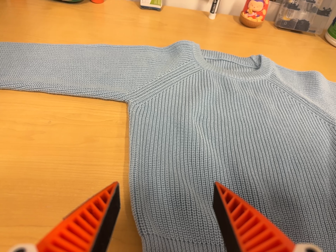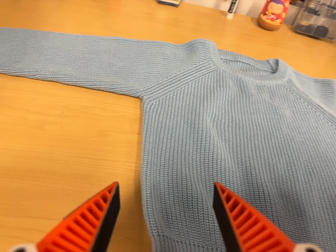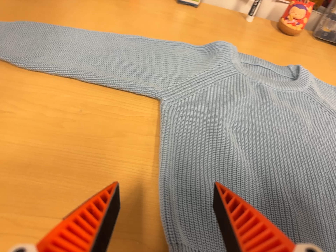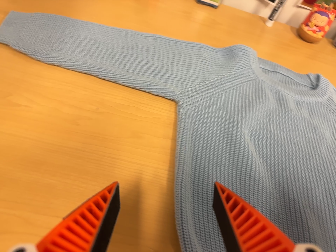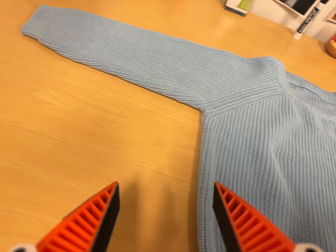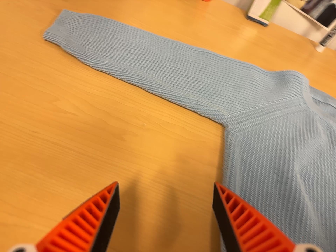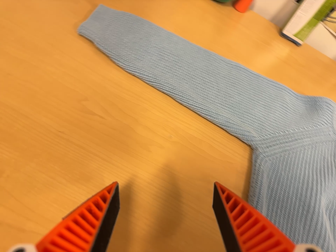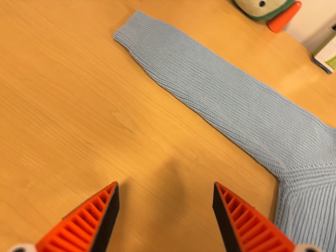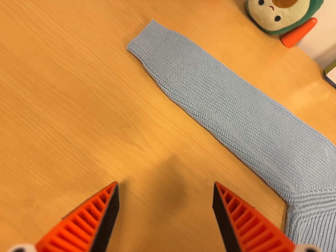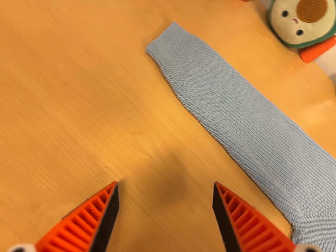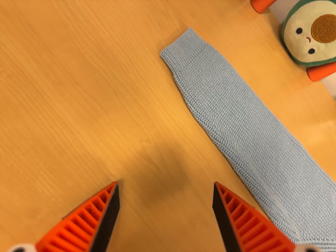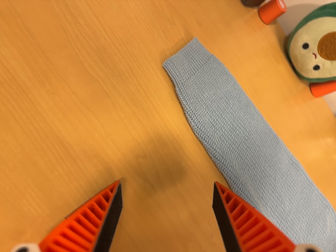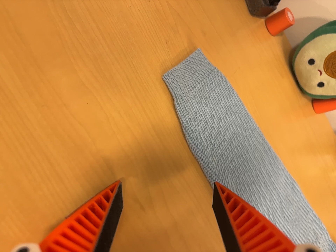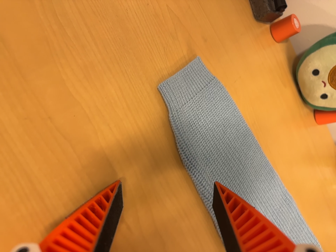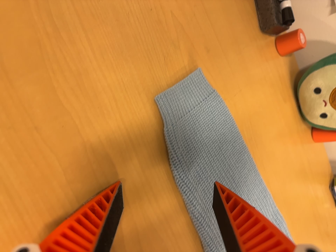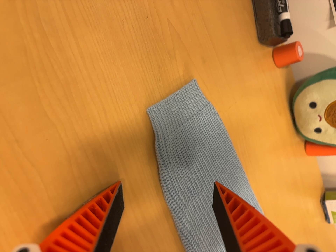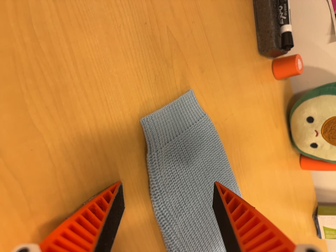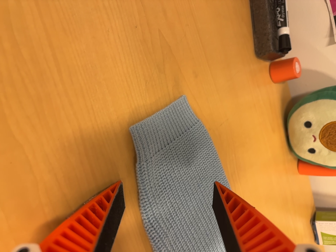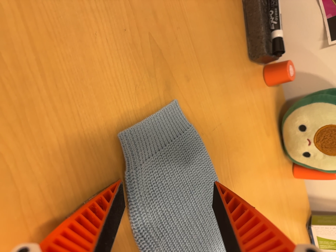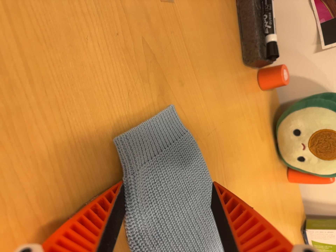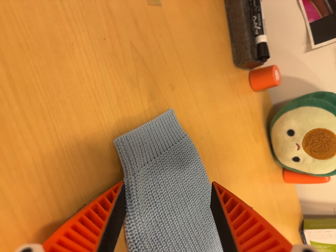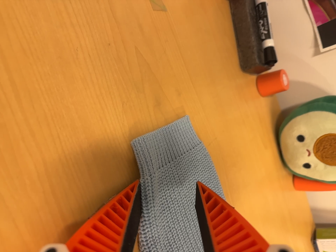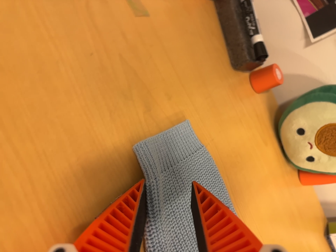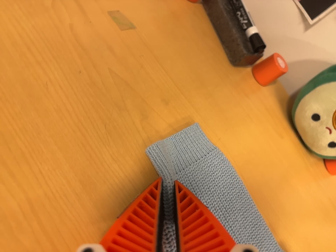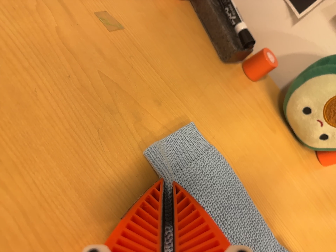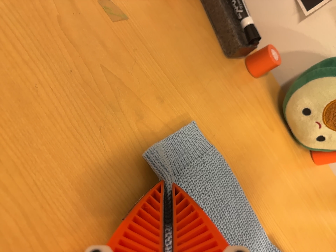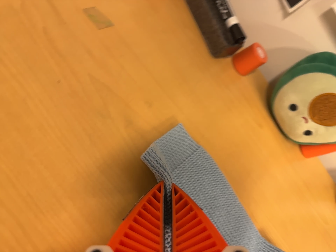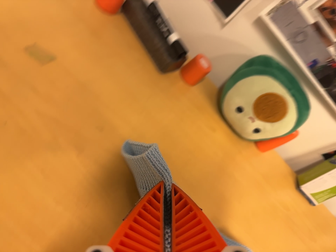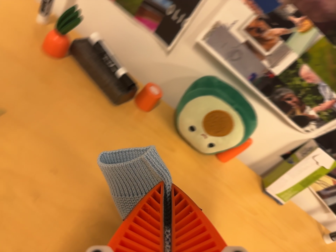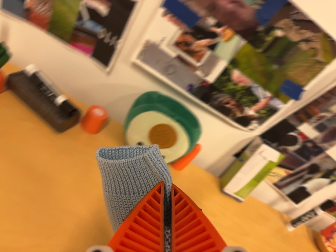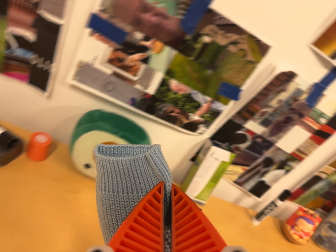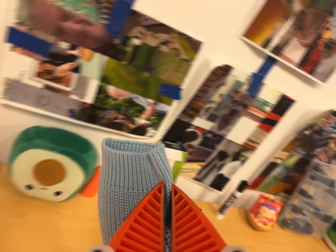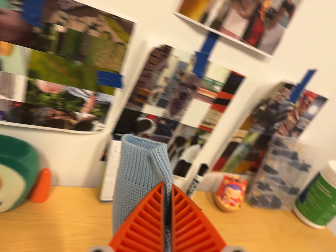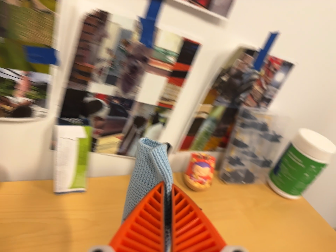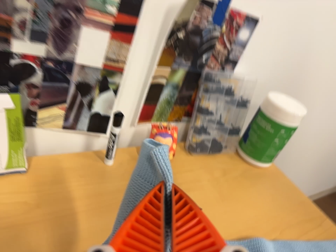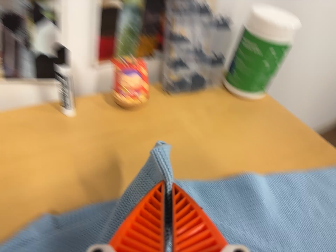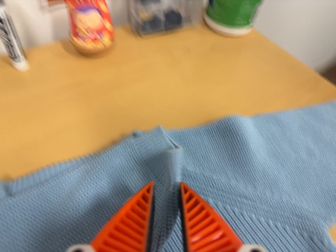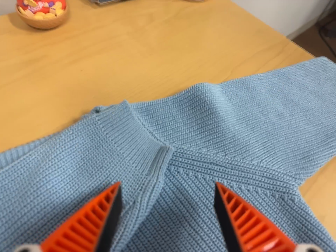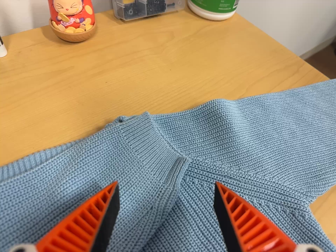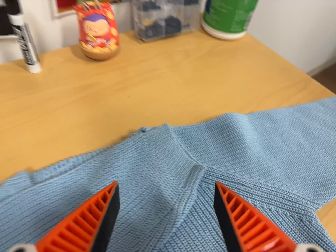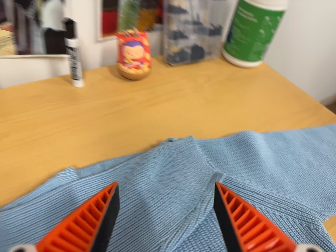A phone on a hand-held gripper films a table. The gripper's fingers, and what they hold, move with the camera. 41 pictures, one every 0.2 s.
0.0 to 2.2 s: The camera travels to its left, toward the top of its view and forward, about 28 cm, so close, fixed things drift to the right. It rolls about its line of sight by about 50 degrees, and the scene rotates clockwise.
2.2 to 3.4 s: The camera travels toward the top of its view and forward, about 12 cm, so close, fixed things drift downward. It rolls about its line of sight by about 15 degrees, and the scene rotates clockwise.
3.4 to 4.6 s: The camera travels to its right, about 6 cm. Its aim tips toward the top of its view by about 10 degrees, and the scene shifts downward. It rolls about its line of sight by about 15 degrees, and the scene rotates counterclockwise.
4.6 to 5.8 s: The camera pans to its right by about 20 degrees. It travels to its right, toward the top of its view and backward, about 16 cm, so close, fixed things drift to the left. It rolls about its line of sight by about 30 degrees, and the scene rotates counterclockwise.
5.8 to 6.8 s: The camera pans to its right by about 20 degrees. It travels to its right and forward, about 32 cm, so close, fixed things drift to the left. Its aim tips toward the bottom of its view by about 10 degrees, and the scene shifts upward. It rolls about its line of sight by about 30 degrees, and the scene rotates counterclockwise.
6.8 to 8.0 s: The camera travels toward the bottom of its view, to its right and forward, about 10 cm, so close, fixed things drift upward. Its aim tips toward the bottom of its view by about 15 degrees, and the scene shifts upward. It rolls about its line of sight by about 10 degrees, and the scene rotates counterclockwise.
The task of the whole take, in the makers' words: left arm across.
The film runs forward here.
